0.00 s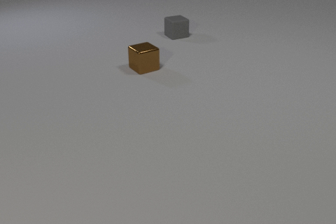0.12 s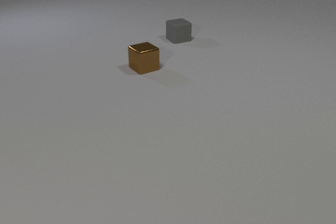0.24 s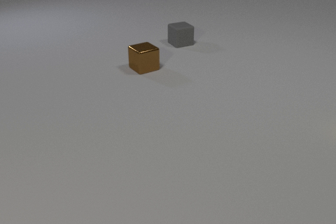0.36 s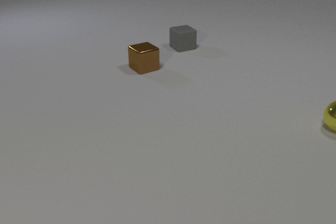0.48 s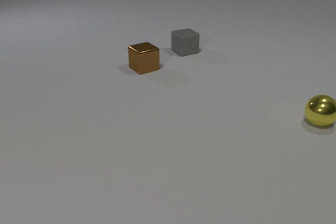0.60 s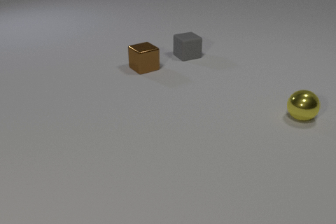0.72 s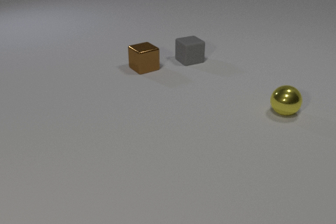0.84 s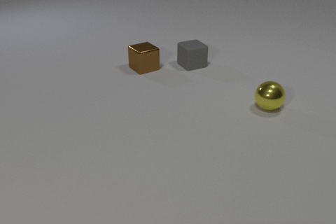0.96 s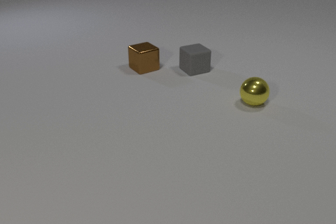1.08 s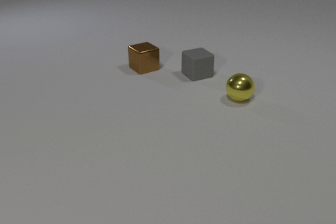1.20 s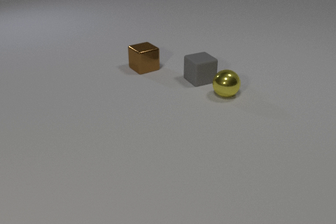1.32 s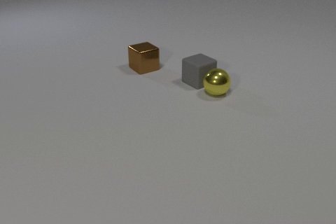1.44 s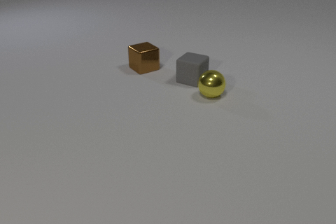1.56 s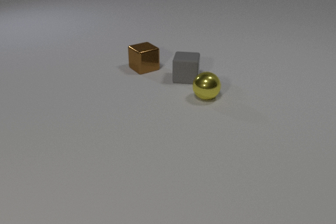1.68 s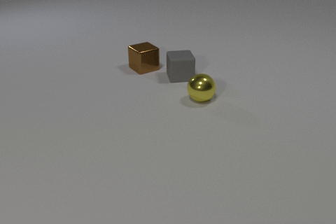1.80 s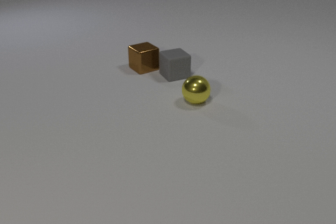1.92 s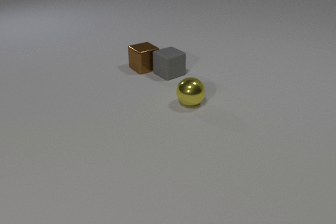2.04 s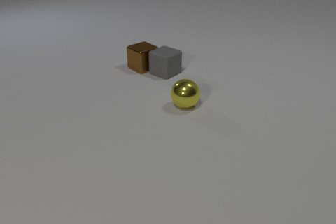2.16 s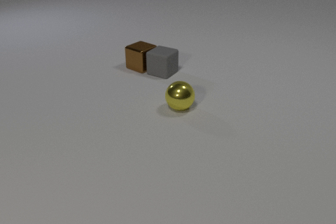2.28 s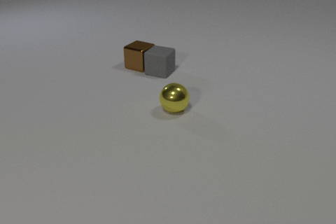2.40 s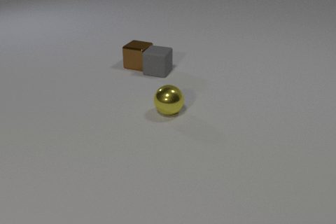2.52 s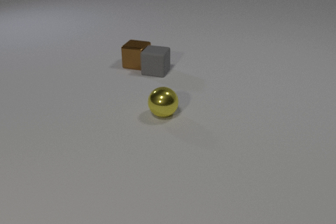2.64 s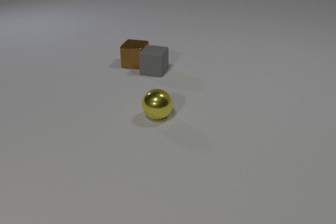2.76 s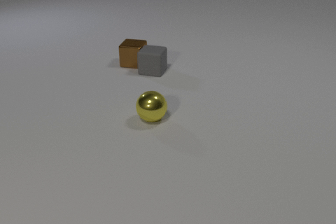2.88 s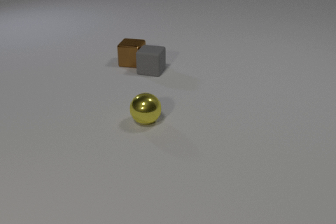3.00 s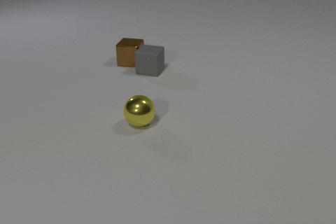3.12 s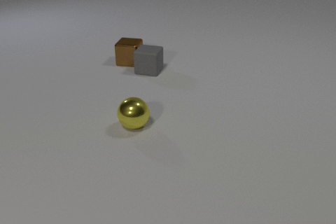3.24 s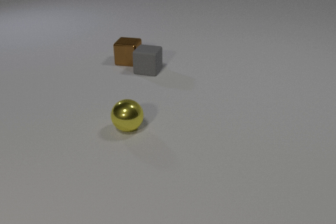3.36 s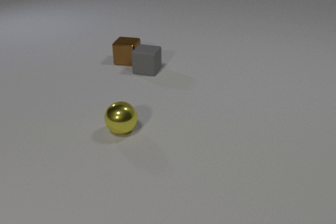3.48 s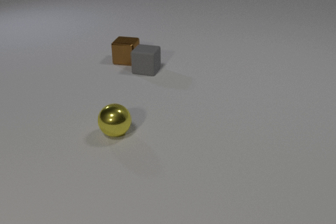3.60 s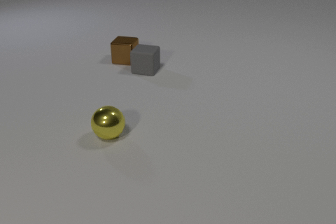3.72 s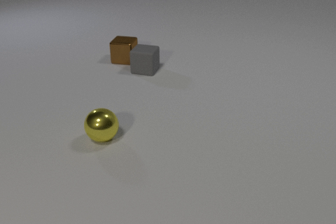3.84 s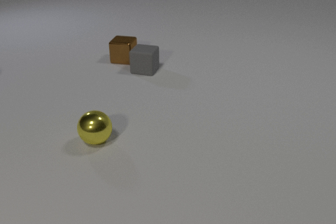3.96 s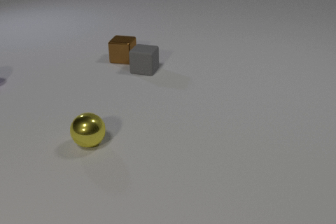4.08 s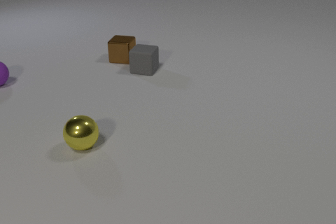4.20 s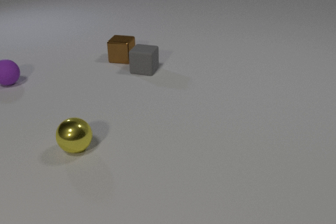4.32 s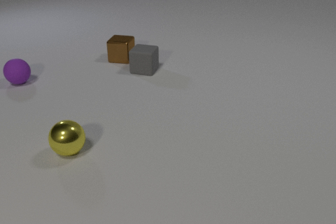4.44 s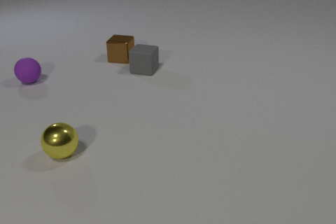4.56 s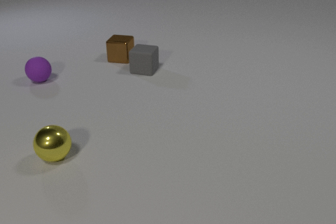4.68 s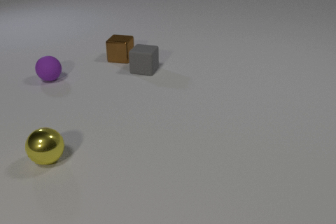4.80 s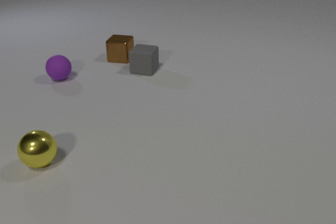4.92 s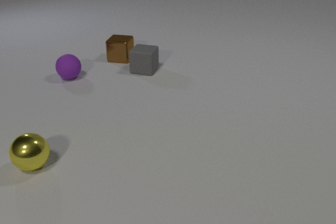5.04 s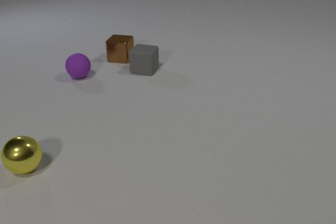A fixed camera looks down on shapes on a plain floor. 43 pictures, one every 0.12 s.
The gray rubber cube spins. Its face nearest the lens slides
to the right.
The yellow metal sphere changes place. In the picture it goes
to the left.
0.00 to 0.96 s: The gray rubber cube slides toward the camera. The yellow metal sphere comes in at the right edge, rolls to the left.
0.96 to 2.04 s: The gray rubber cube slides to the left, spins counterclockwise seen from above by about 120 degrees, its near face sliding to the right. The yellow metal sphere rolls to the left. The gray rubber cube and the yellow metal sphere collide. The gray rubber cube and the brown metal cube collide.
2.04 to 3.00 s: The gray rubber cube slides to the left, spins so that its near face slides to the right, counterclockwise seen from above. The yellow metal sphere rolls to the left and toward the camera. The brown metal cube slides away from the camera and to the left, spins counterclockwise seen from above by about 30 degrees, its near face sliding to the right.
3.00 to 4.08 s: The gray rubber cube slides to the left. The yellow metal sphere rolls to the left and toward the camera. The brown metal cube slides away from the camera and to the left. The purple rubber sphere comes in at the left edge, rolls to the right.
4.08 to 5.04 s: The yellow metal sphere rolls to the left. The purple rubber sphere rolls to the right.
Are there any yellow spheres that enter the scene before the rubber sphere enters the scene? yes.
What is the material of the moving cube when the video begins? rubber.
What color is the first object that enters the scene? yellow.
